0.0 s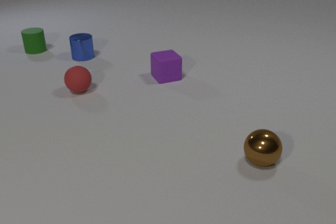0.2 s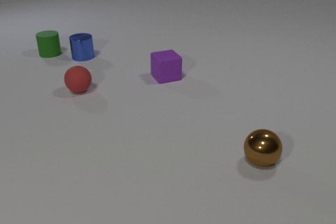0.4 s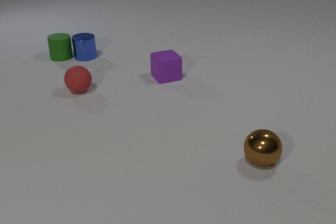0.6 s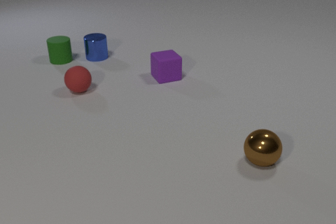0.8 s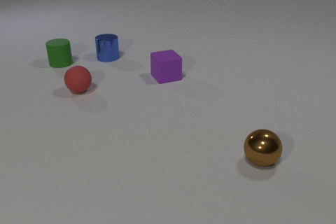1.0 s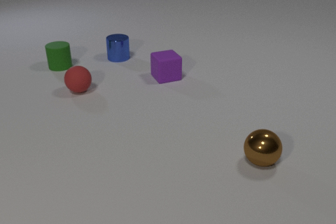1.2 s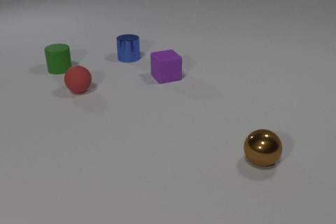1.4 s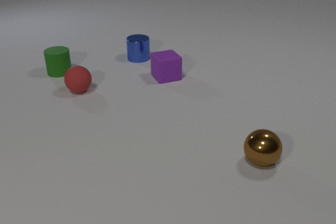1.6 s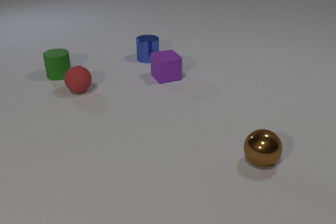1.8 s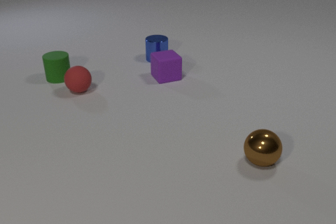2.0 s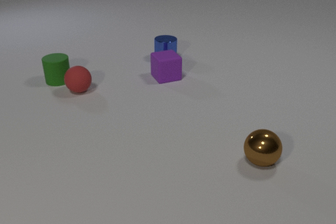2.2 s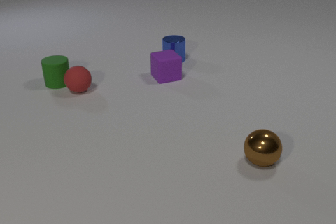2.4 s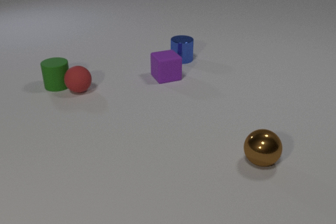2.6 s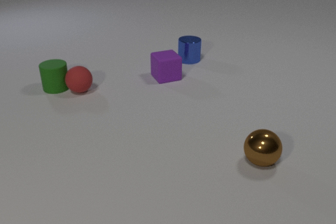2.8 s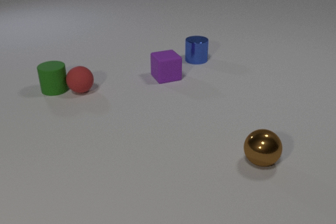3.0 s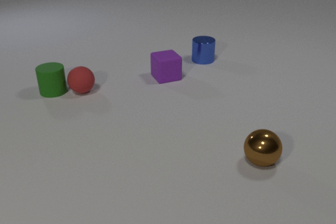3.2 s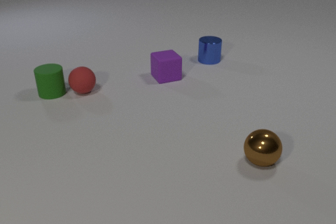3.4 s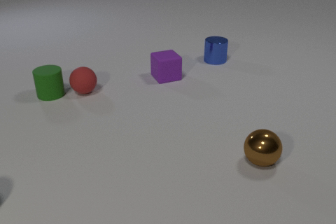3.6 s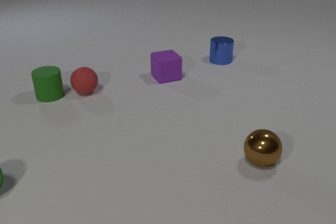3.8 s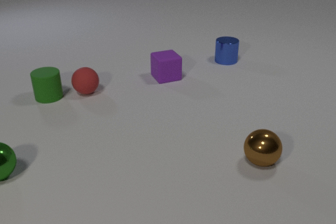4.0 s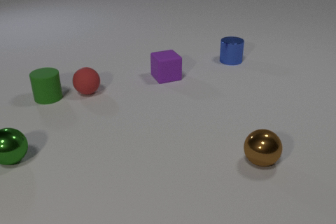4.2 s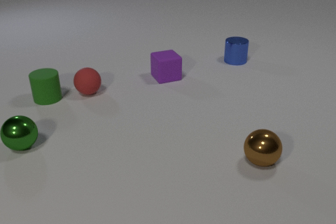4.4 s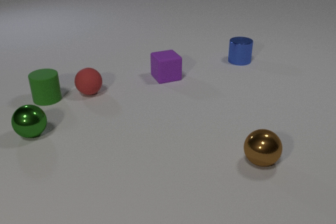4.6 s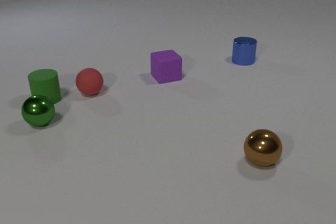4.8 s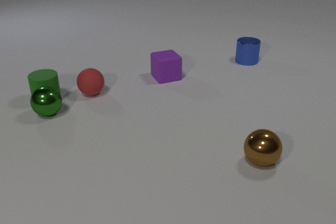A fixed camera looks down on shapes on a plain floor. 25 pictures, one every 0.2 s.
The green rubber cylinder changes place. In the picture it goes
toward the camera.
The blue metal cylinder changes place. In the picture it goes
to the right.
0.0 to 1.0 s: The green rubber cylinder slides toward the camera and to the right. The blue metal cylinder slides to the right. The green rubber cylinder and the blue metal cylinder collide.
1.0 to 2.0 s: The green rubber cylinder slides toward the camera. The blue metal cylinder slides to the right.
2.0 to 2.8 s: The green rubber cylinder slides toward the camera. The blue metal cylinder slides to the right. The green rubber cylinder and the red rubber sphere collide.
2.8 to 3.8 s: The green rubber cylinder slides toward the camera and to the left. The blue metal cylinder slides to the right. The green metal sphere comes in at the left edge, rolls away from the camera and to the right. The red rubber sphere moves, and ends about where it began.
3.8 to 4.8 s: The green rubber cylinder moves, and ends about where it began. The blue metal cylinder slides to the right. The green metal sphere rolls away from the camera and to the right. The red rubber sphere moves, and ends about where it began.
What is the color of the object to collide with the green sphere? green.
What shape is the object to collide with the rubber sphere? cylinder.
What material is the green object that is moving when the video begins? rubber.
